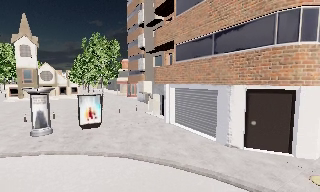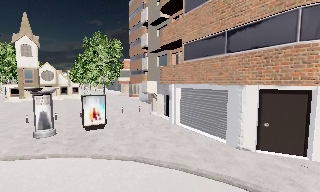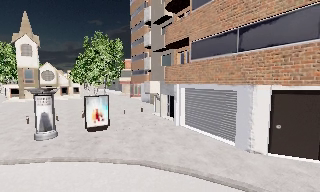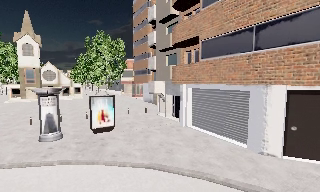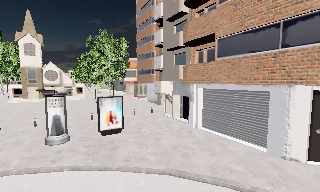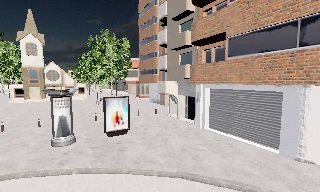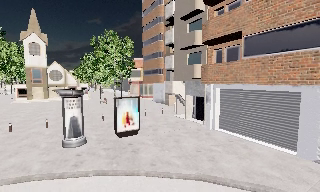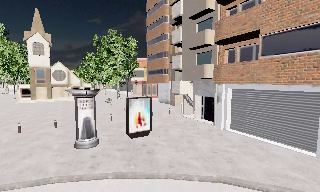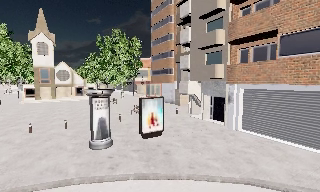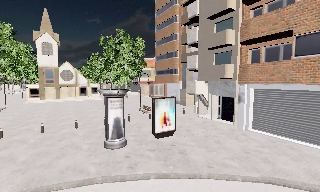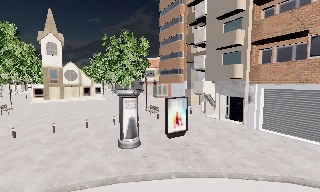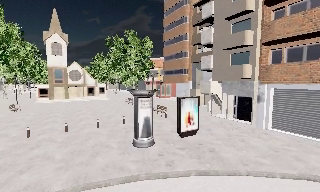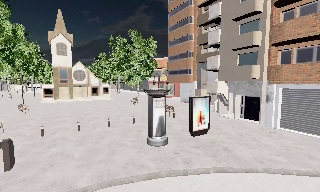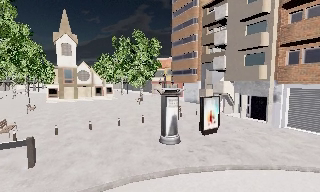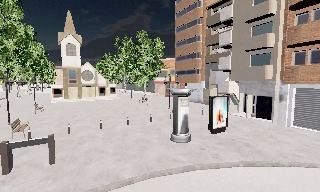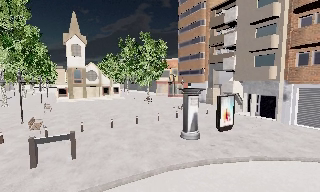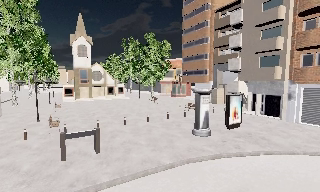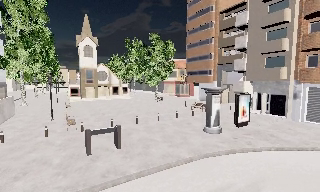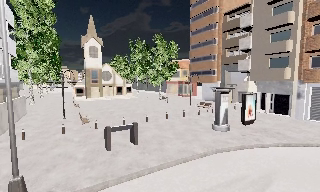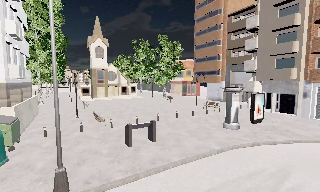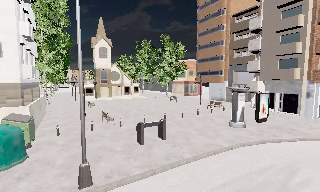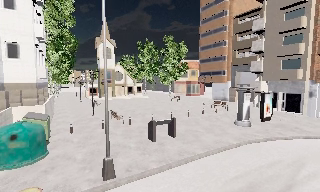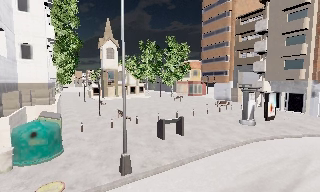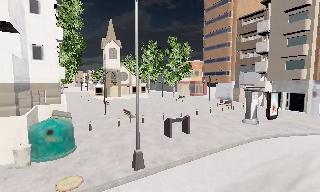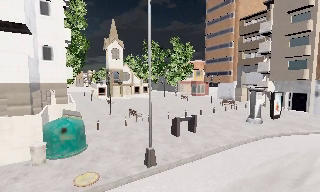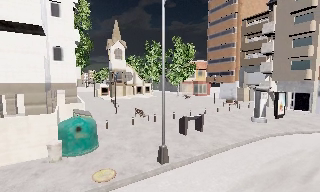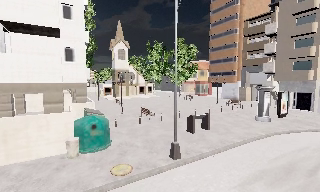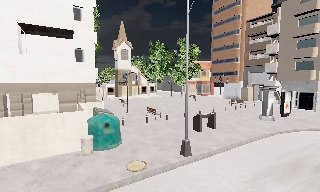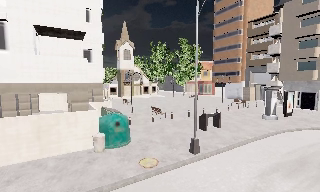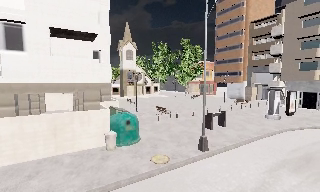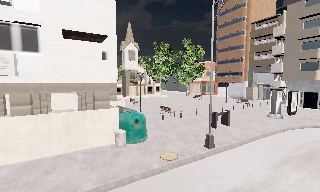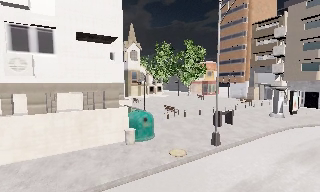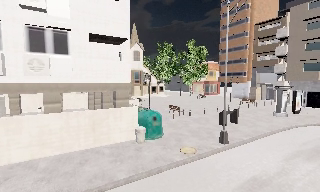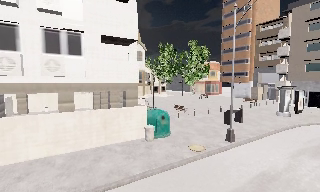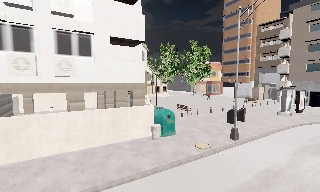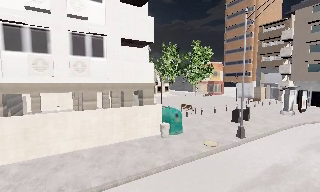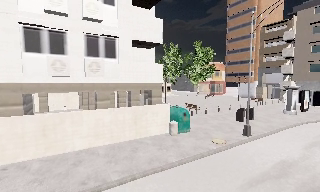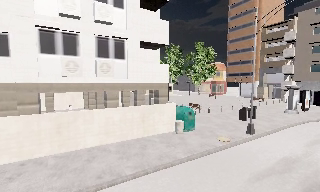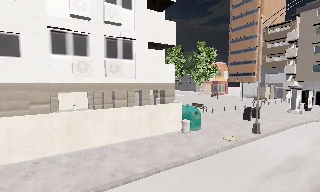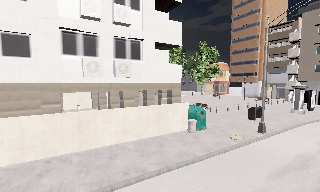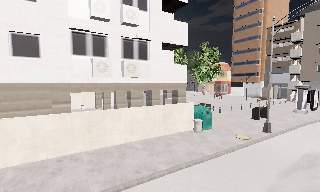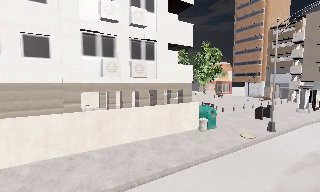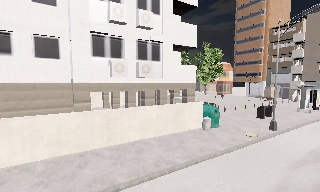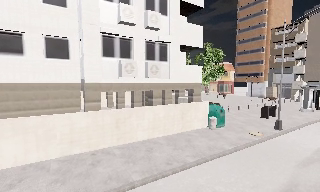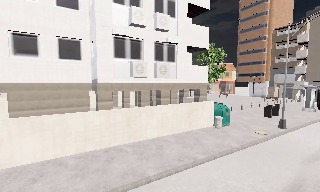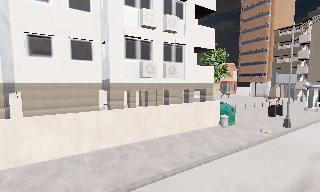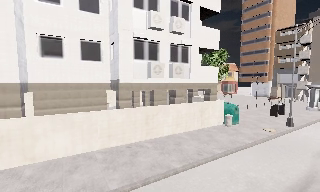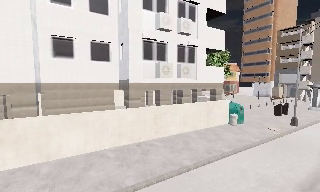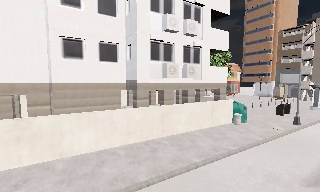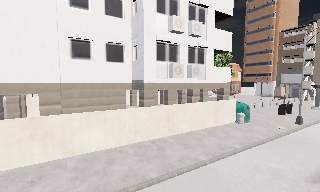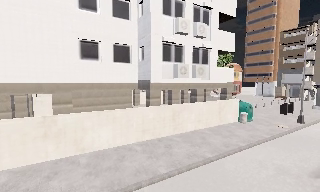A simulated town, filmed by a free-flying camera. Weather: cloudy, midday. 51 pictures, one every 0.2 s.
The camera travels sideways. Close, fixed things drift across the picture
to the right.
0.0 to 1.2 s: The camera travels to its left and forward, about 3.5 m, so close, fixed things drift to the right.
1.2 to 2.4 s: The camera travels to its left, about 4.5 m, so close, fixed things drift to the right.
2.4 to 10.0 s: The camera travels to its left and backward, about 25 m, so close, fixed things drift to the right.
The film runs backward here.
